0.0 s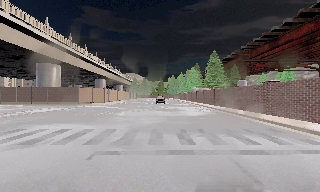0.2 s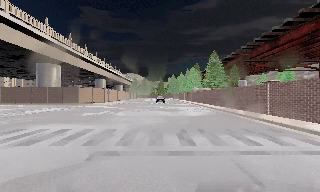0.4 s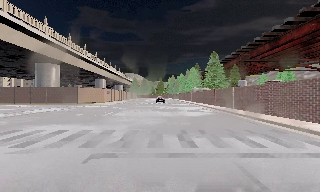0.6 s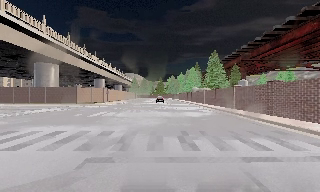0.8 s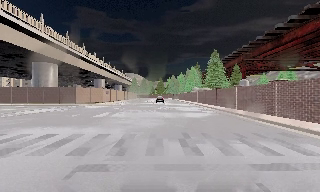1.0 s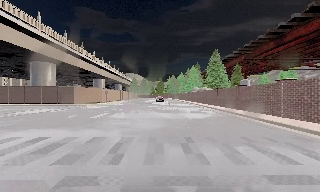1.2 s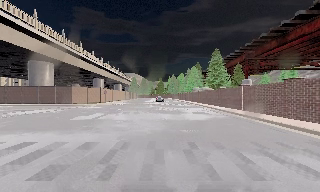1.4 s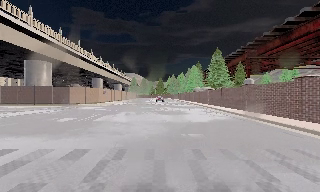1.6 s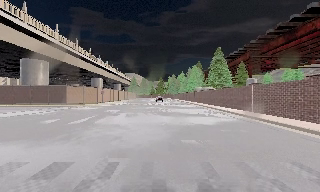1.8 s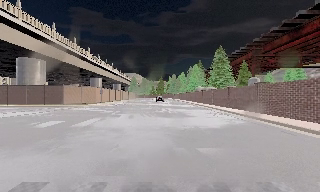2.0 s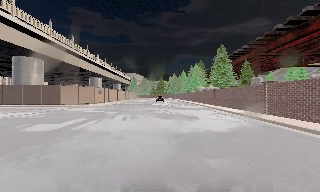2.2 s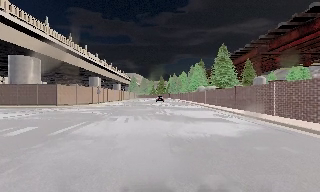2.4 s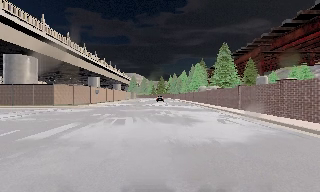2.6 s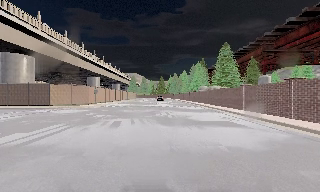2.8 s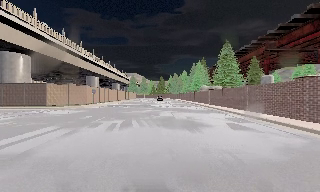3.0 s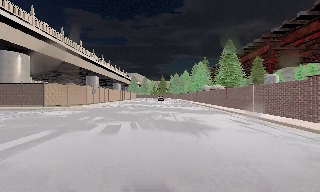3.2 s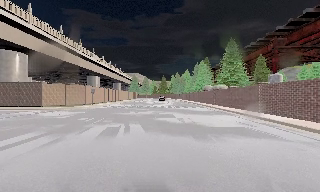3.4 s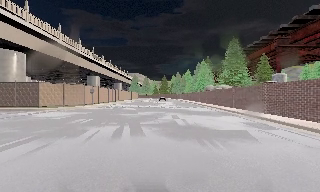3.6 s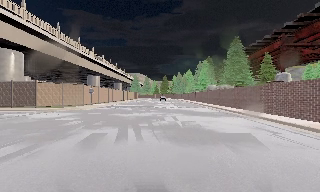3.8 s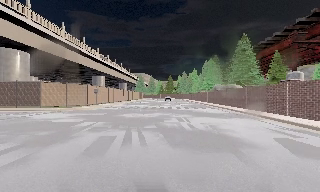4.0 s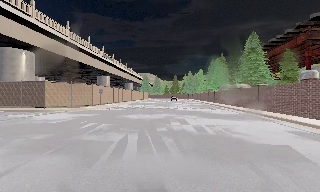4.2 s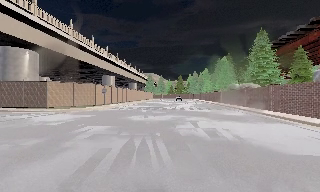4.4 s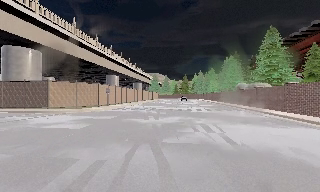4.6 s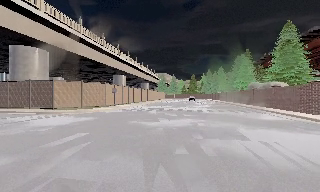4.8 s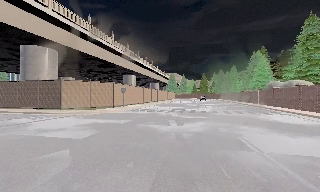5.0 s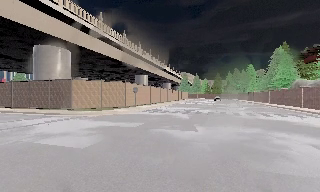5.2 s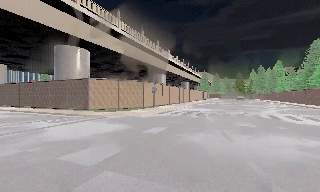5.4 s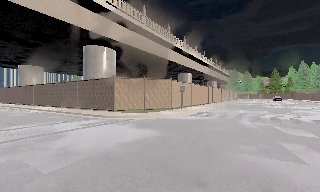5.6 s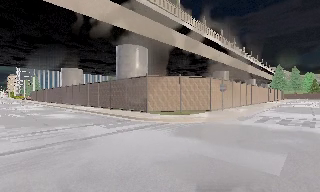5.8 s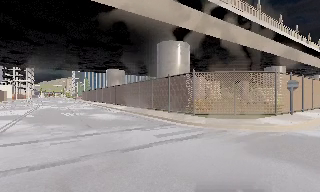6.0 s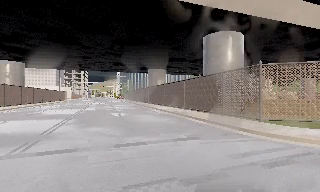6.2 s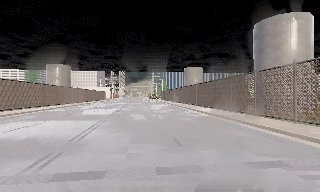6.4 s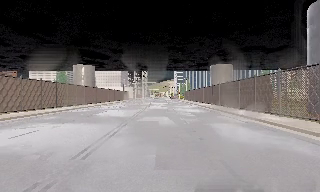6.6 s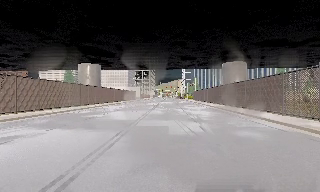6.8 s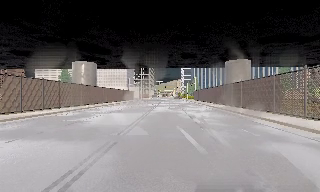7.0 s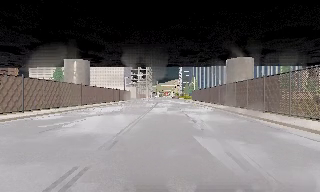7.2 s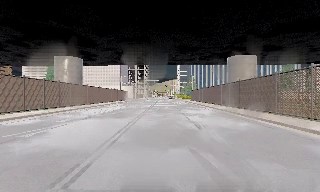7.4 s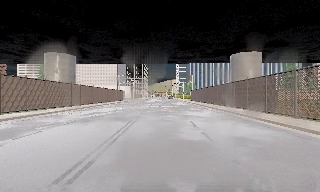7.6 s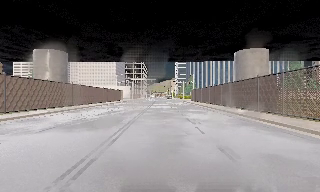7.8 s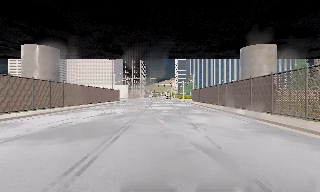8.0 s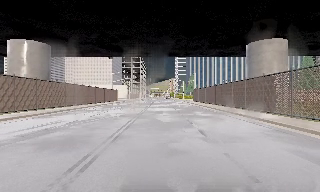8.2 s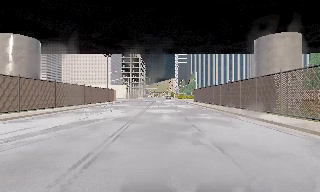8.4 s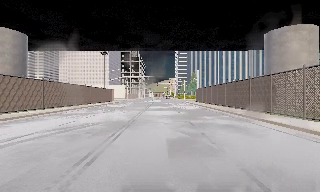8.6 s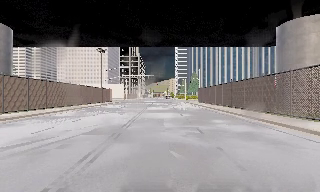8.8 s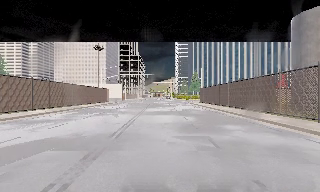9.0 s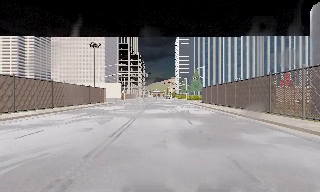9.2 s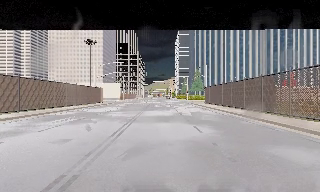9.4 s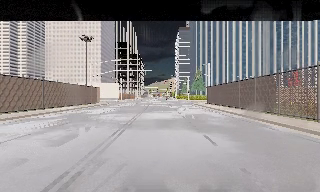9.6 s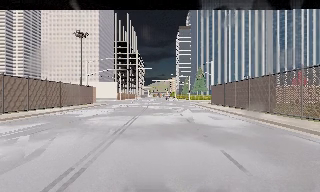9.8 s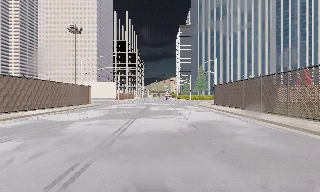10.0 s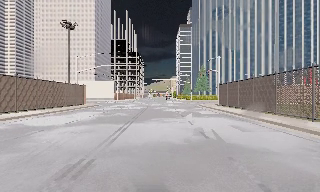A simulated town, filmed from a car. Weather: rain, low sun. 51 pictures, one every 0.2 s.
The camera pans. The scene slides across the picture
to the right.
The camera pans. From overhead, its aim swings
counterclockwise.
0.0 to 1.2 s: The camera travels forward, about 2 m, so what stands in front looms larger. It gains speed.
1.2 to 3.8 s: The camera travels forward, about 10 m, so what stands in front looms larger.
3.8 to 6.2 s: The scene slides to the right, as the camera pans about 80 degrees to its left. It travels forward, about 16 m. It gains speed.
6.2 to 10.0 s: The camera travels forward, about 35 m, so what stands in front looms larger.
The film runs forward here.
